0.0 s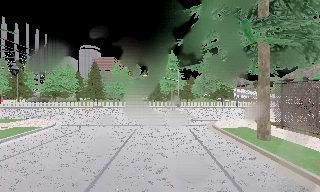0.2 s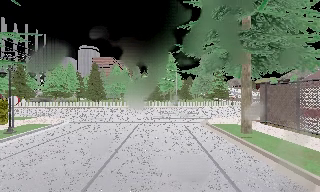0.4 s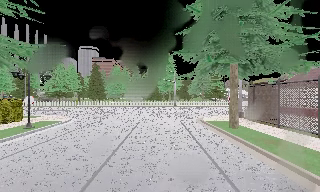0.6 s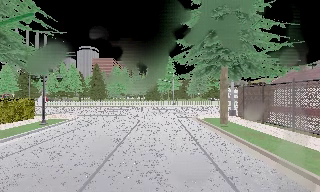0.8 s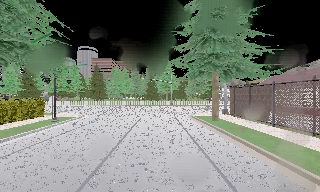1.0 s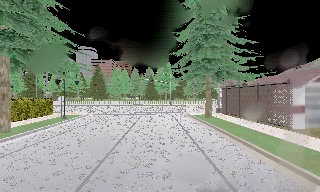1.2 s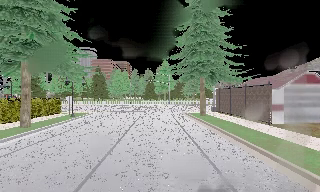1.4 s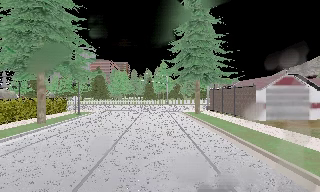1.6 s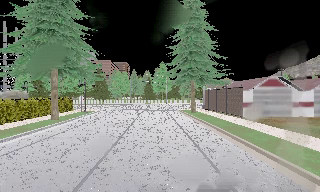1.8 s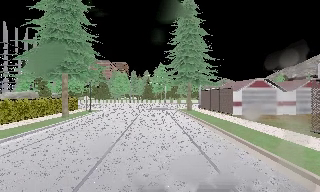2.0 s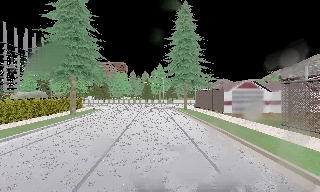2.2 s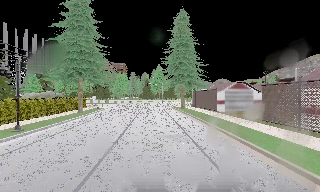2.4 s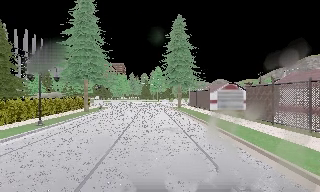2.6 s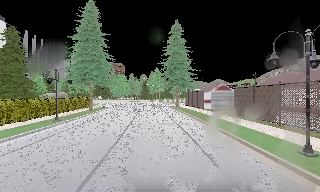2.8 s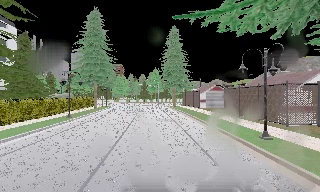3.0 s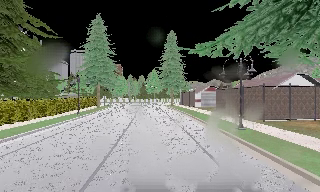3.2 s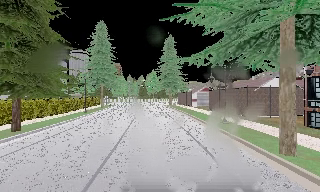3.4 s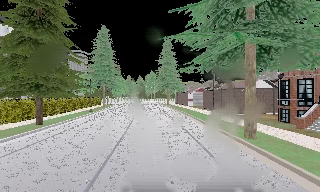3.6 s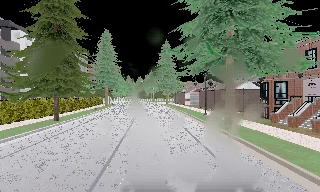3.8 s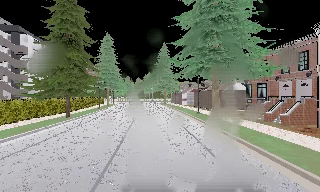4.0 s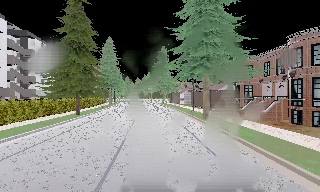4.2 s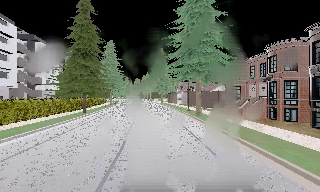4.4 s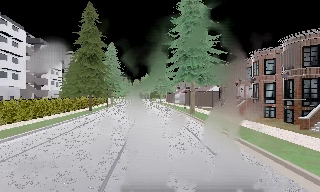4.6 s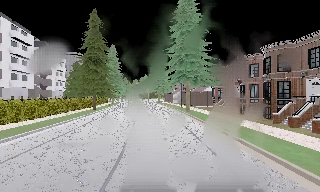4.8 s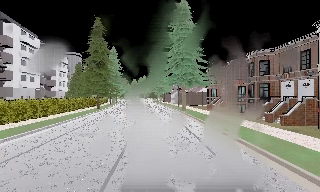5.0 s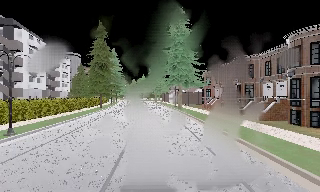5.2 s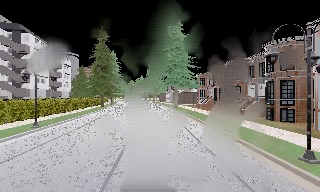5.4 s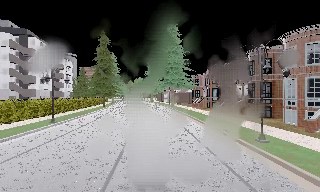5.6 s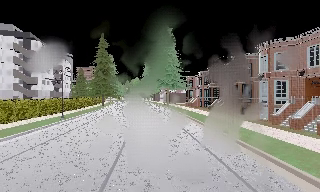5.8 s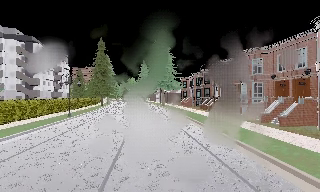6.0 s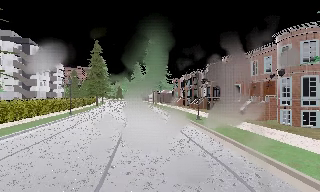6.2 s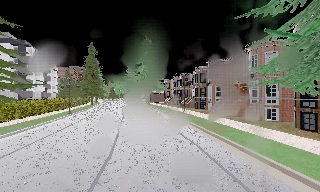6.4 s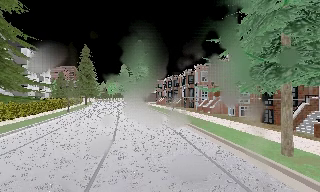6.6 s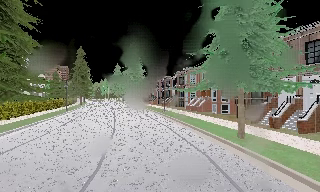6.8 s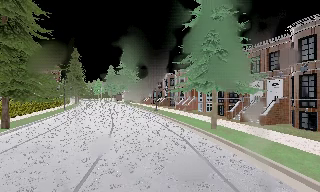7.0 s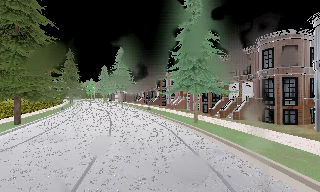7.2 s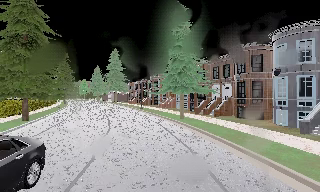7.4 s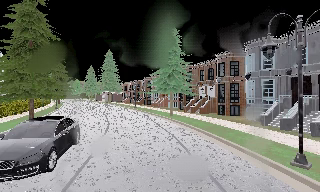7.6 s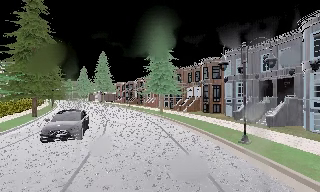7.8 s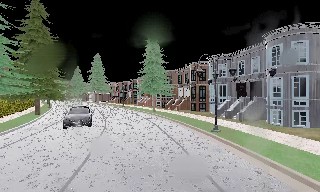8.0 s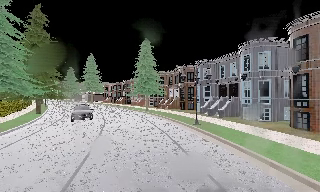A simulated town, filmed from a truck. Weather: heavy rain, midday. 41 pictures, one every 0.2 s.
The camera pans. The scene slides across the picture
to the left.
The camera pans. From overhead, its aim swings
clockwise.
0.0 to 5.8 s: The scene slides to the left, as the camera pans about 15 degrees to its right. It travels backward, about 60 m, so what stands in front gets smaller.
5.8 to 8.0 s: The camera swings to its right by about 30 degrees, and the scene slides to the left. It travels backward, about 25 m, so what stands in front gets smaller.
The film runs backward here.
